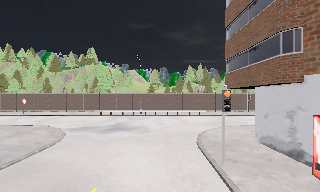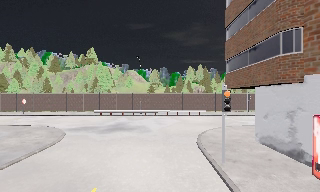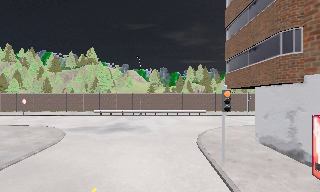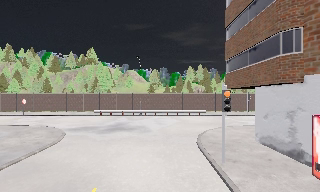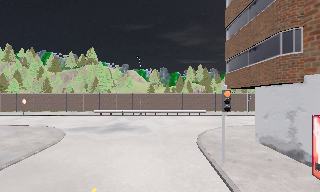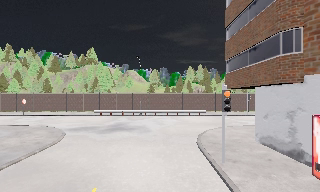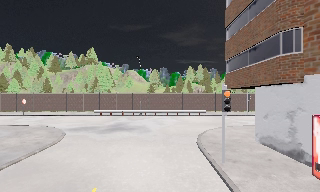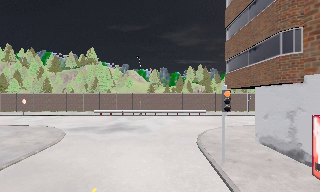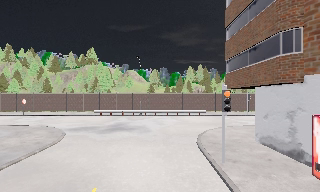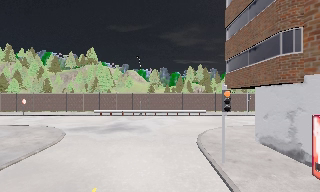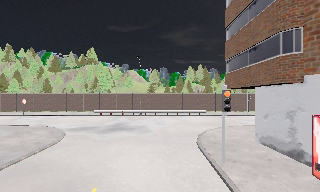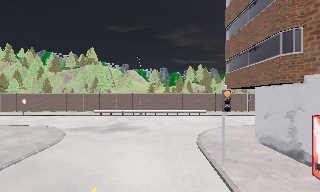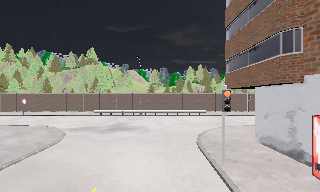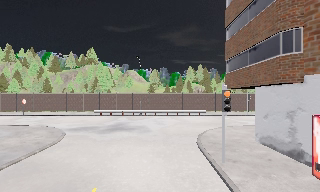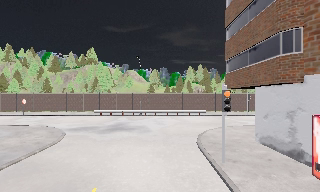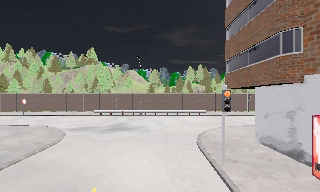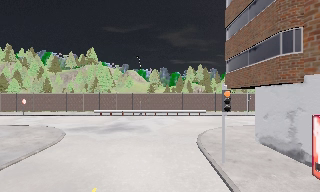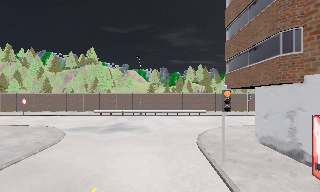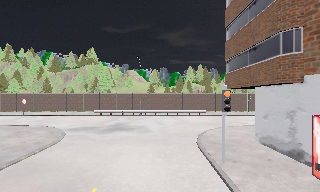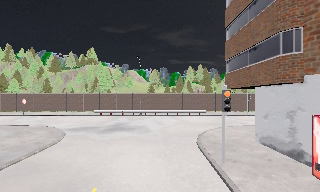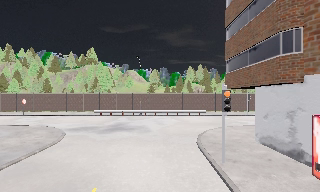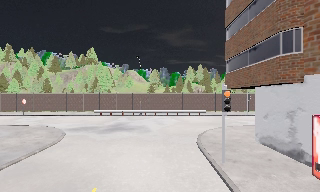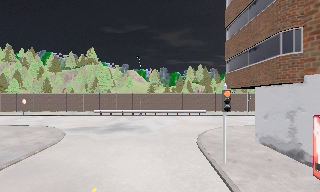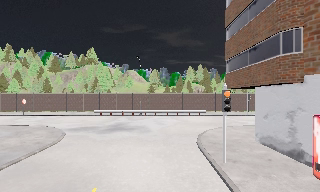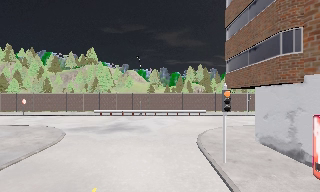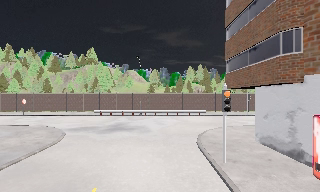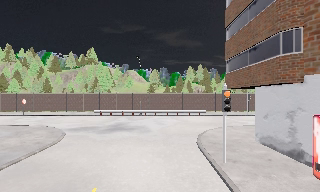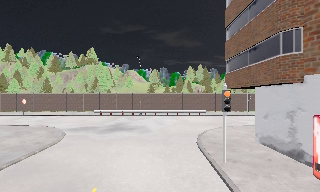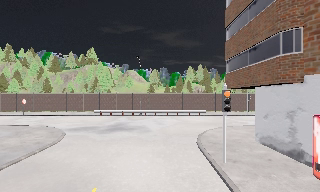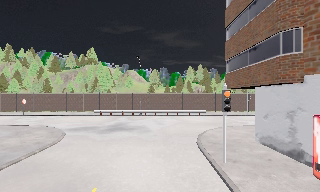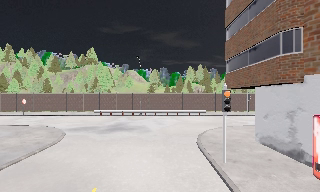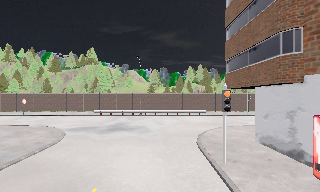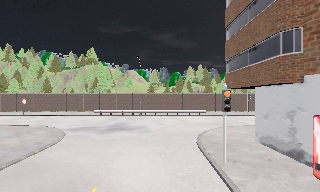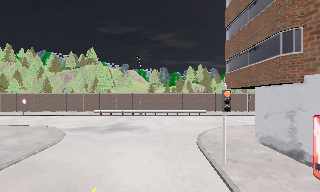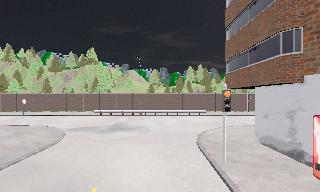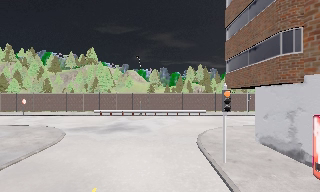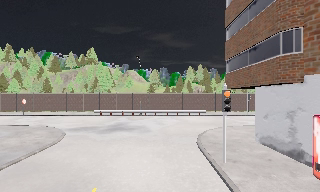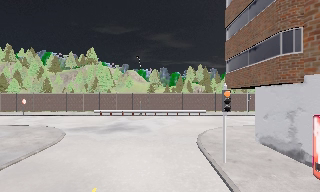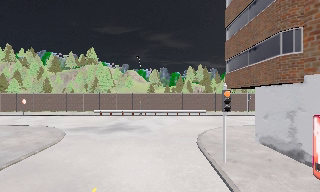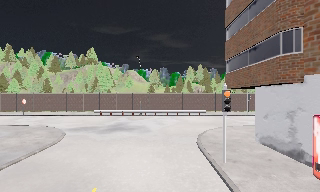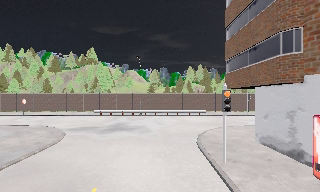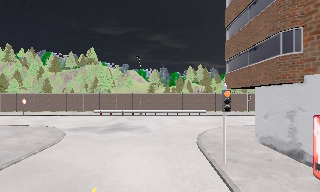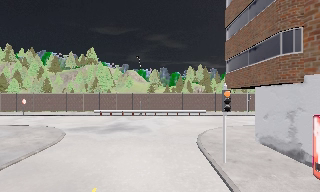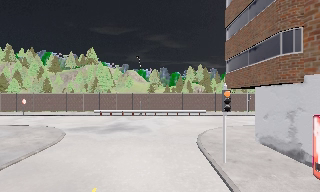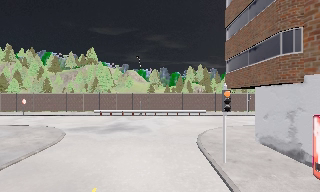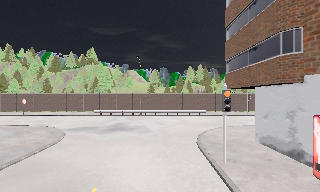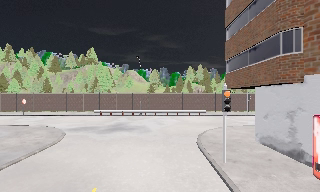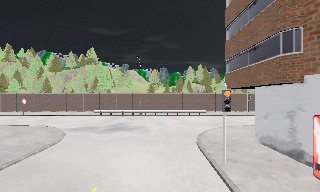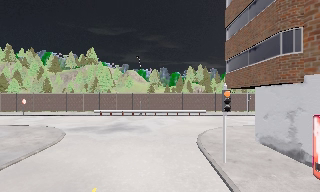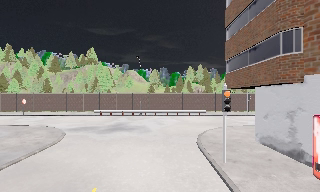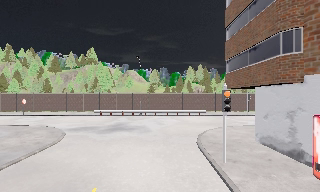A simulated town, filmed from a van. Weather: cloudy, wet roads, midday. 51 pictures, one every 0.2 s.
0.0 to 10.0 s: The camera keeps its place and its aim.
The film runs forward here.
